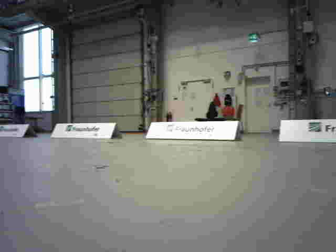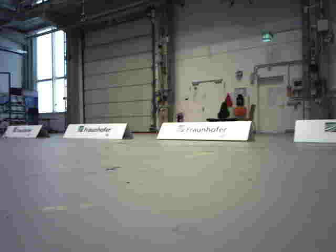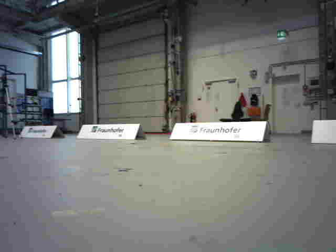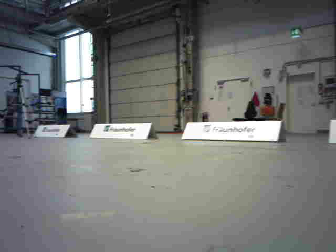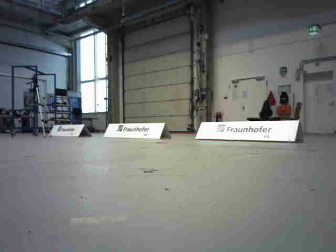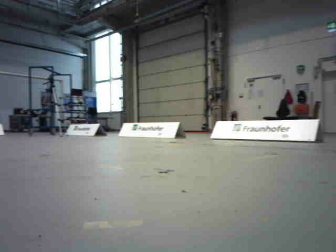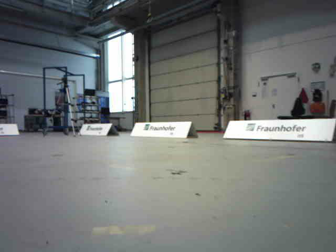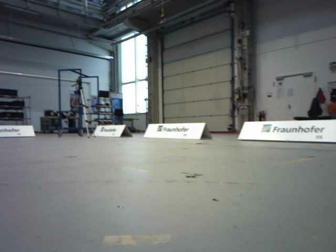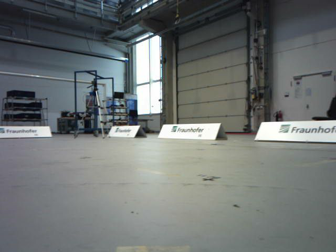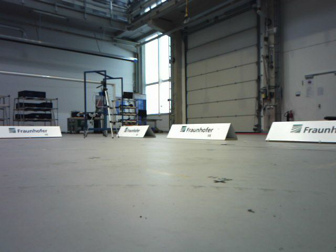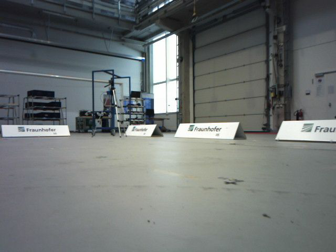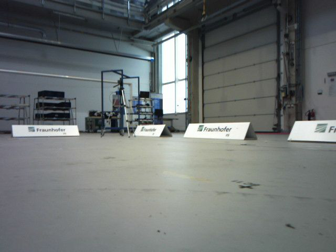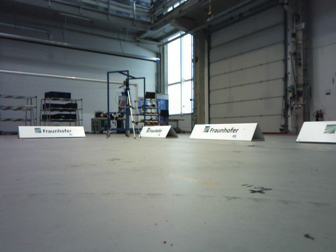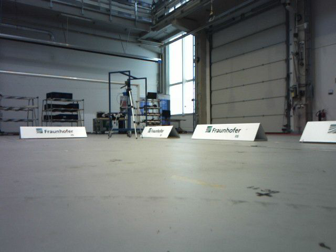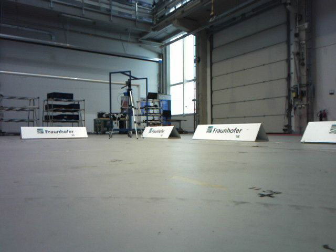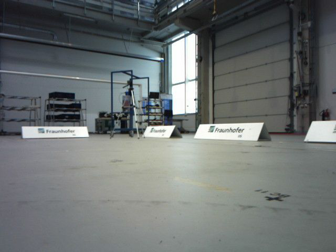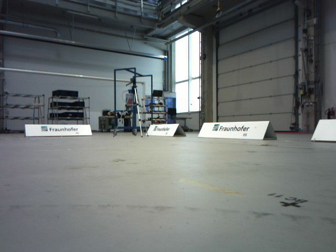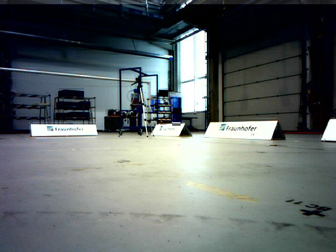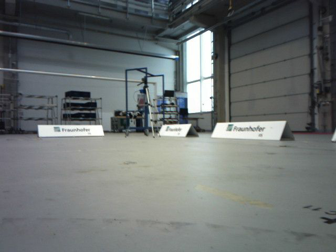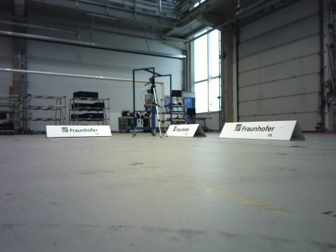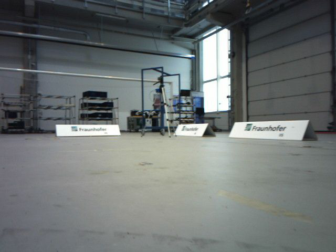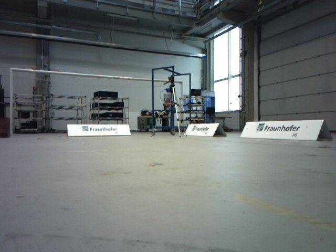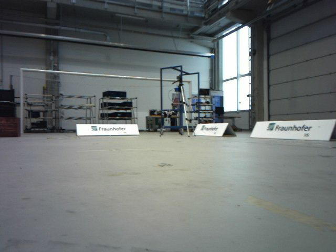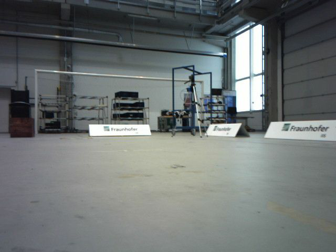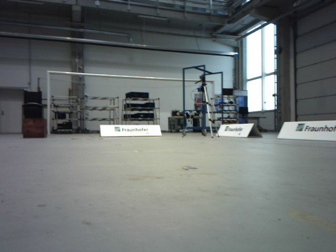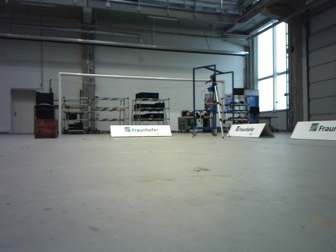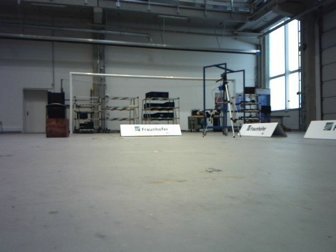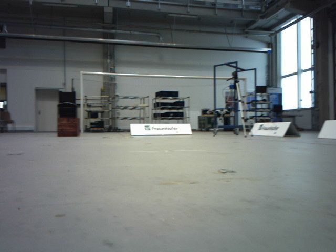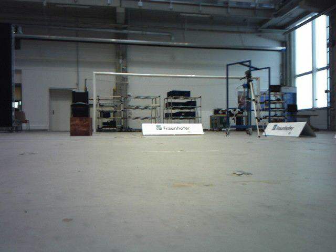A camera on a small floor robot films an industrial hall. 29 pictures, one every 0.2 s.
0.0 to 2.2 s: The camera swings to its left by about 25 degrees, and the scene slides to the right. It travels forward, about 0.4 m, so what stands in front looms larger.
2.2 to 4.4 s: The camera pans to its left, which is counterclockwise from overhead, by about 15 degrees. It travels forward, about 0.4 m, so what stands in front looms larger.
4.4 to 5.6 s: The scene slides to the right, as the camera pans about 10 degrees to its left. It travels forward, about 0.2 m, so what stands in front looms larger.
The film runs forward here.
